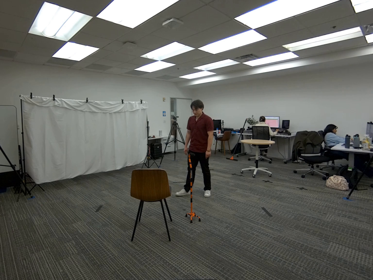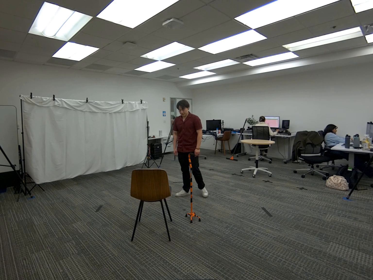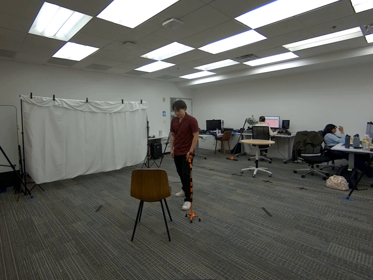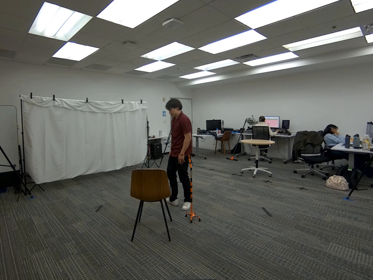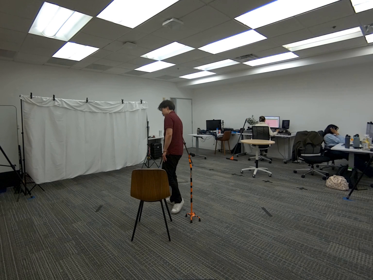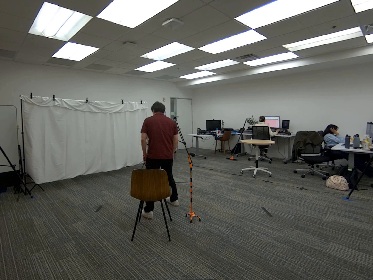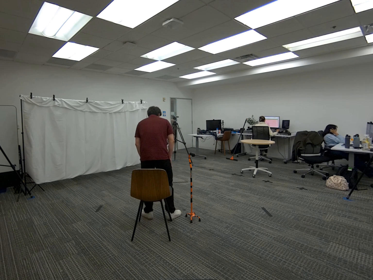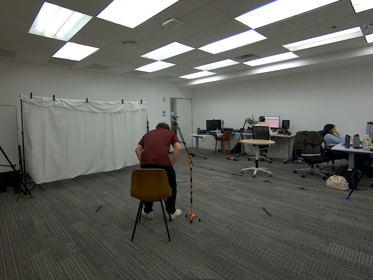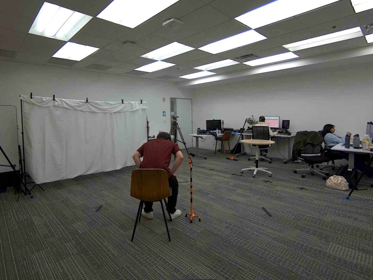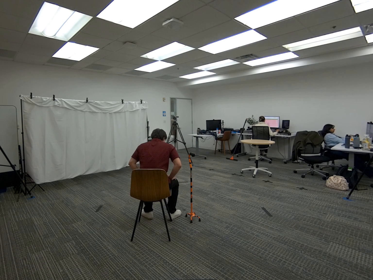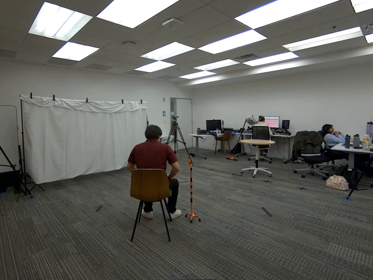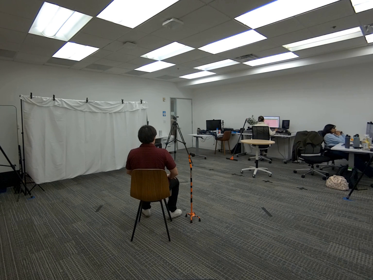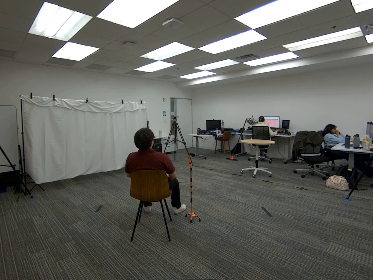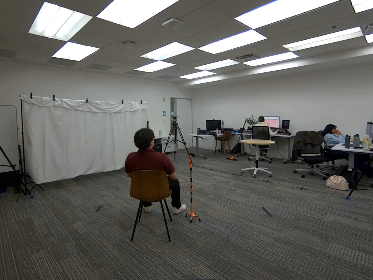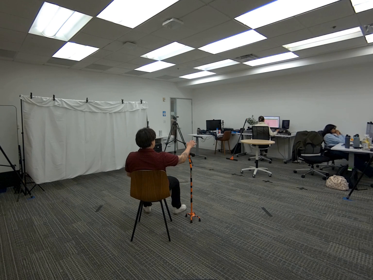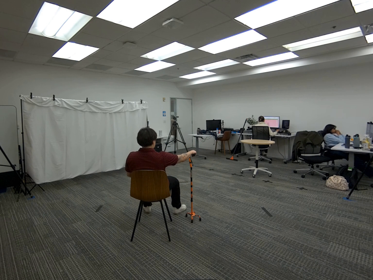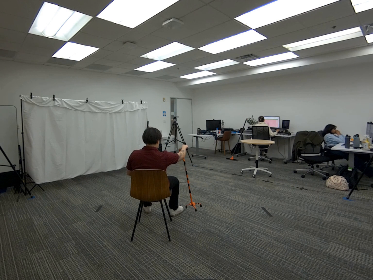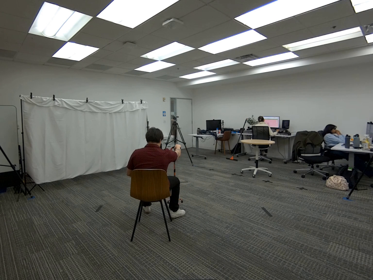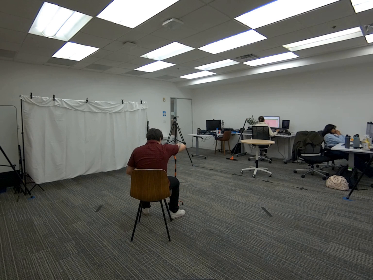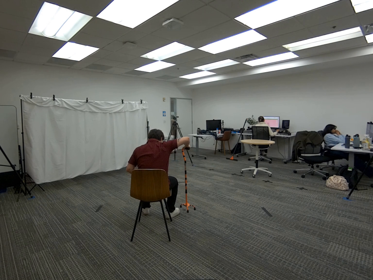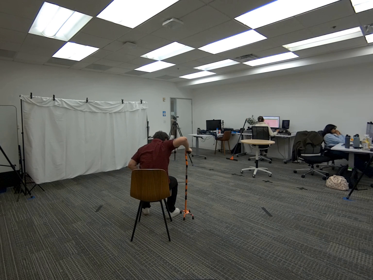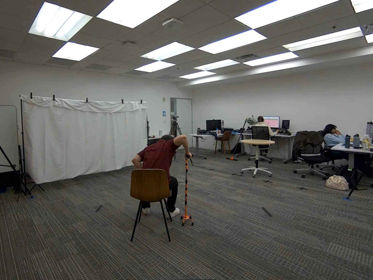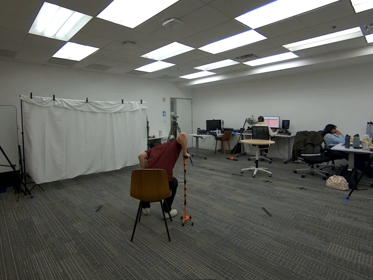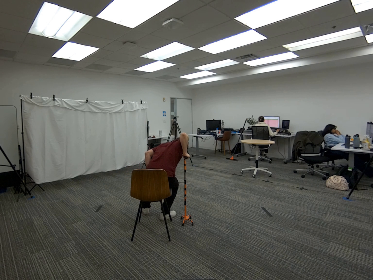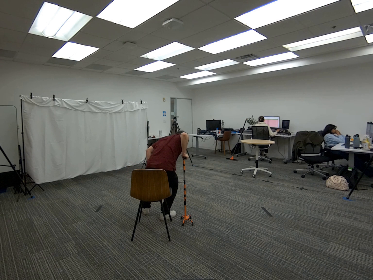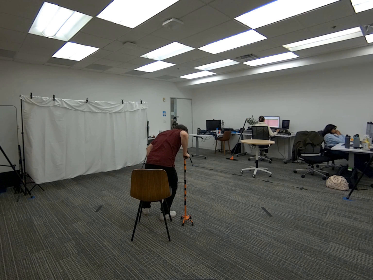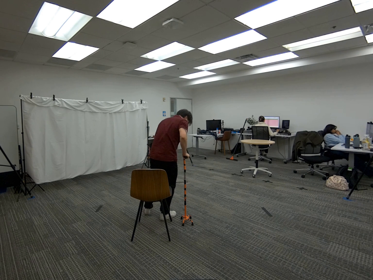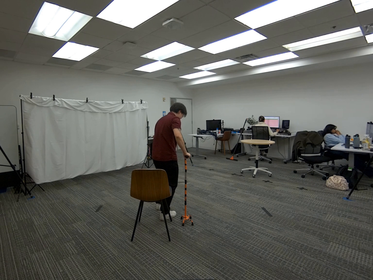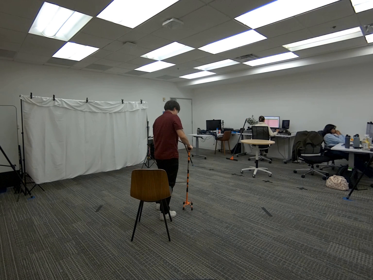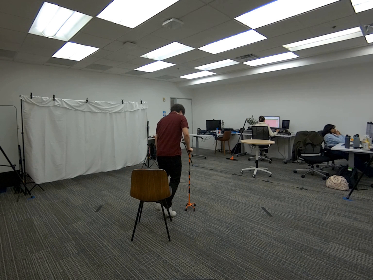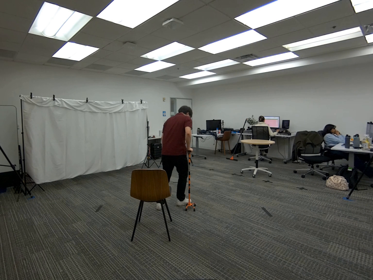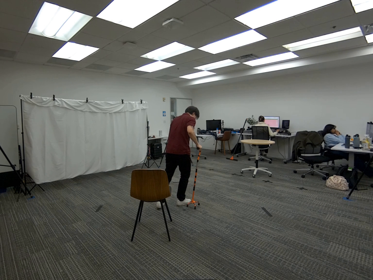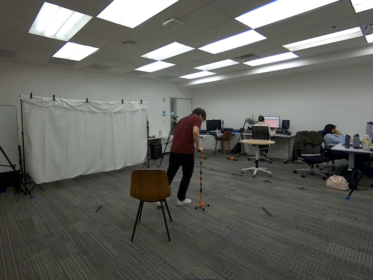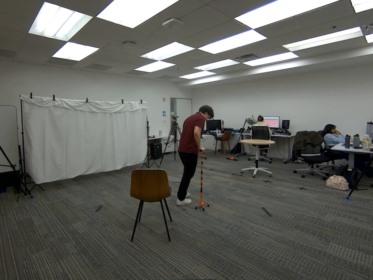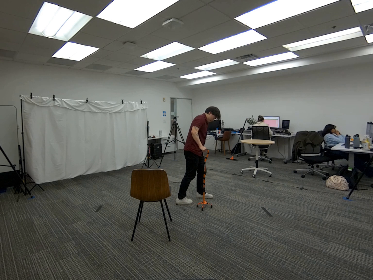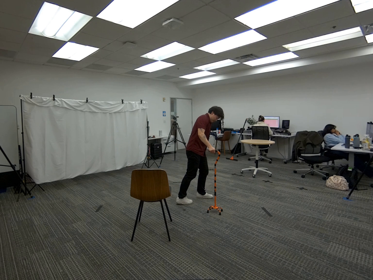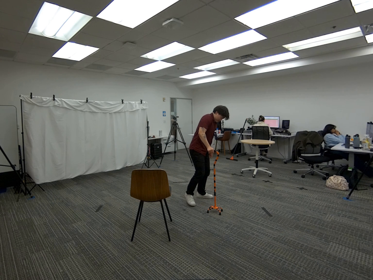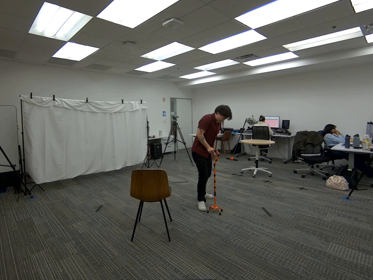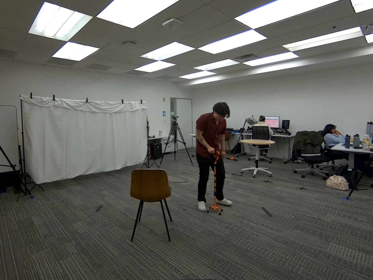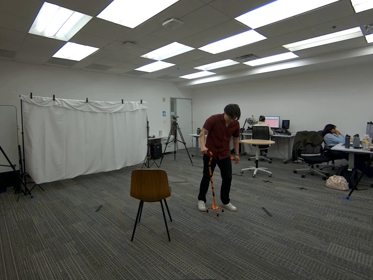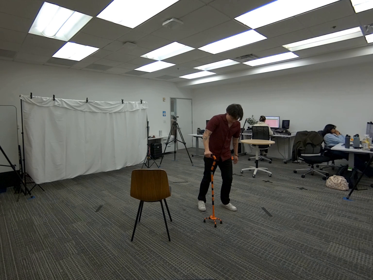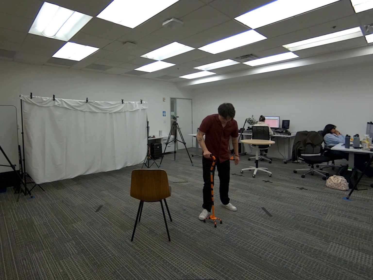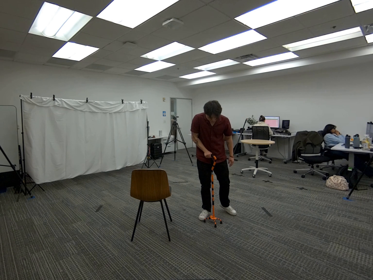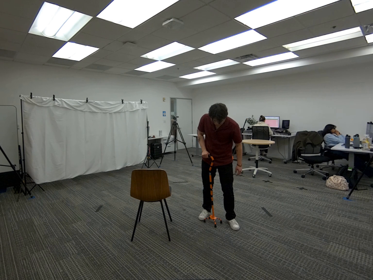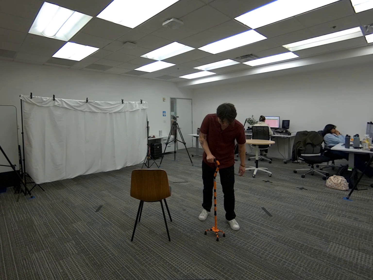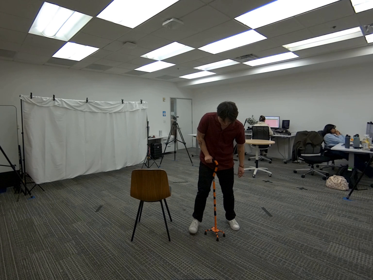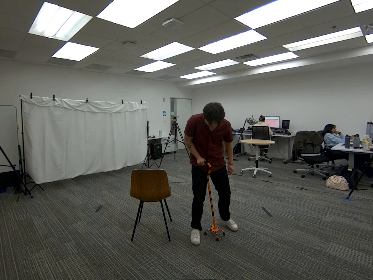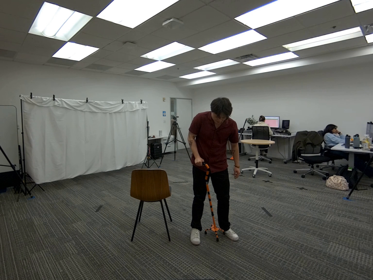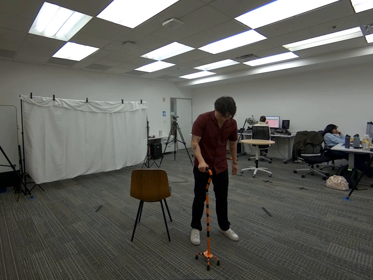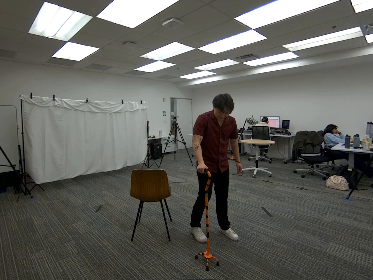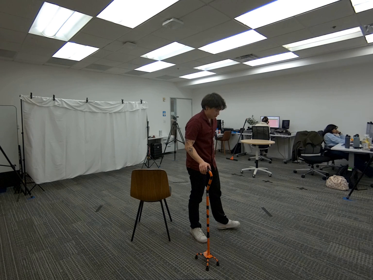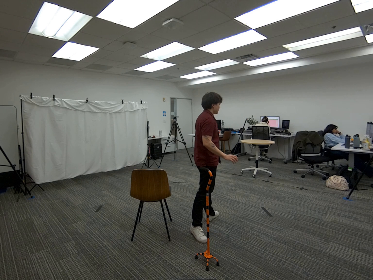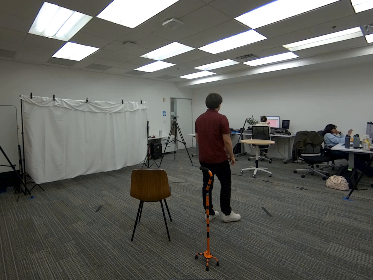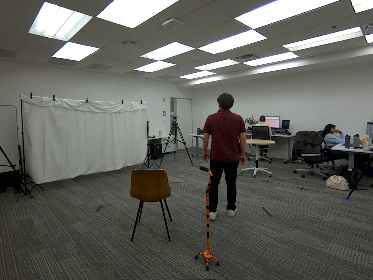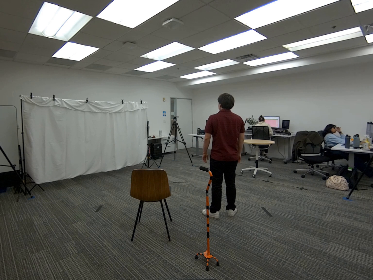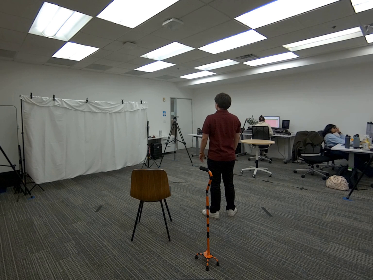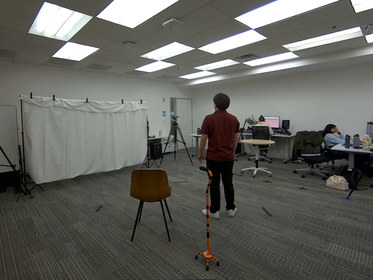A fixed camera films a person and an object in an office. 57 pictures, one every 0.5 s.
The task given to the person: Begin by sitting on the skinny wood chair and using your right hand use the cane to support you to stand up. Once up walk around the bounding area. Let go of the cane when complete.
